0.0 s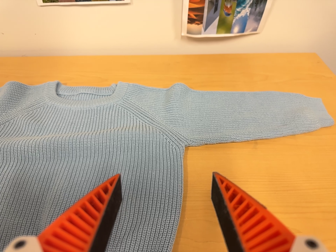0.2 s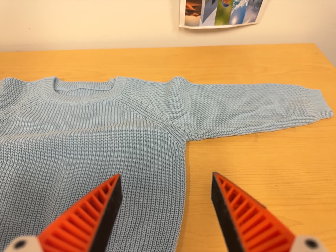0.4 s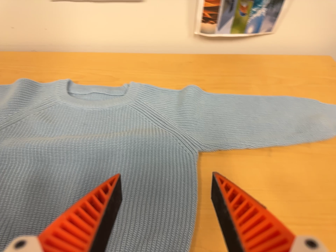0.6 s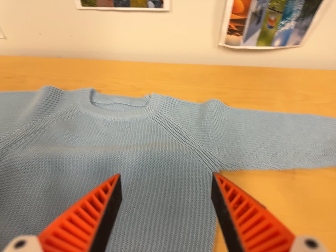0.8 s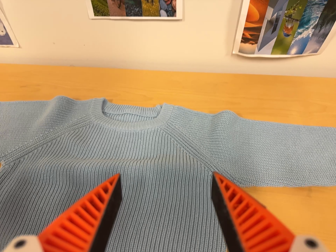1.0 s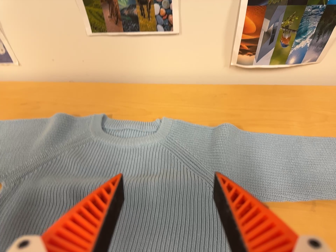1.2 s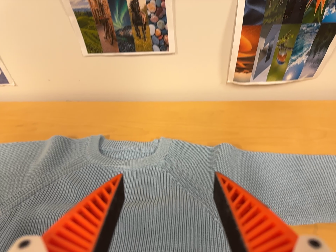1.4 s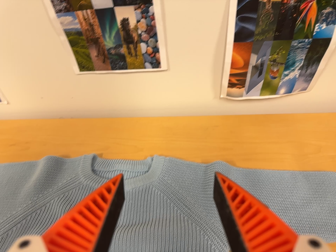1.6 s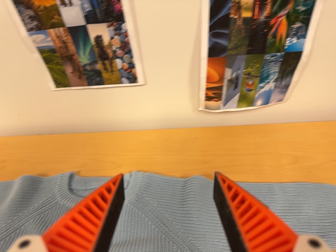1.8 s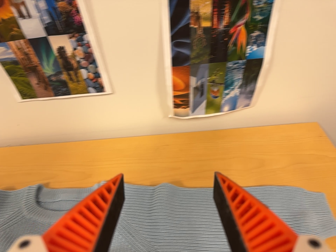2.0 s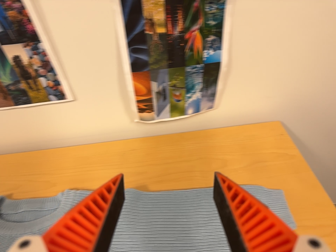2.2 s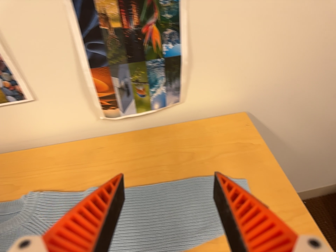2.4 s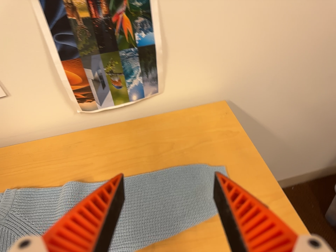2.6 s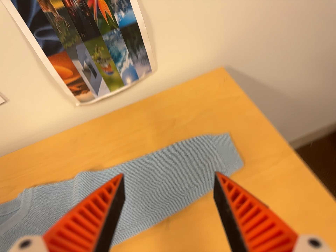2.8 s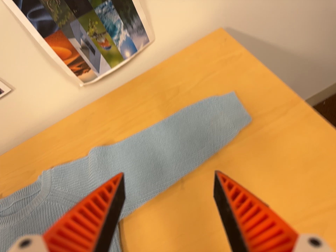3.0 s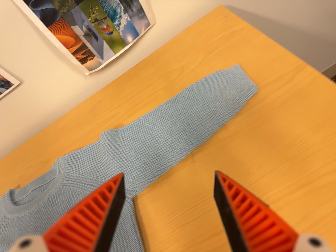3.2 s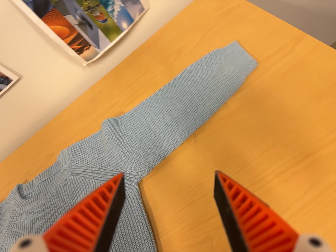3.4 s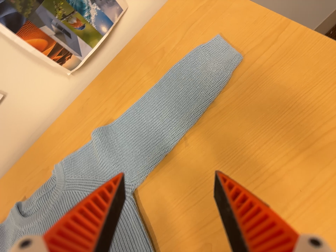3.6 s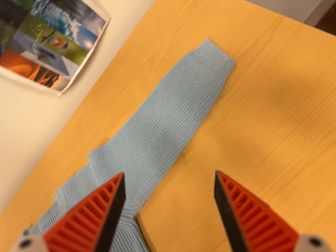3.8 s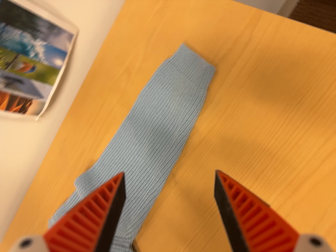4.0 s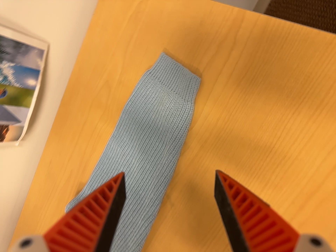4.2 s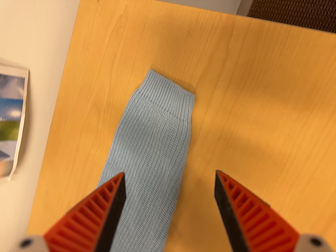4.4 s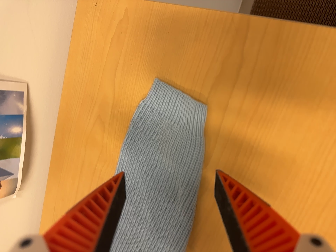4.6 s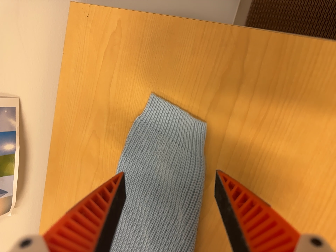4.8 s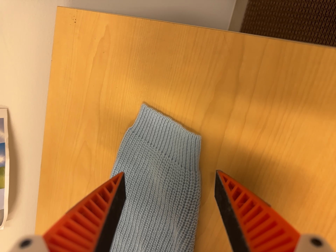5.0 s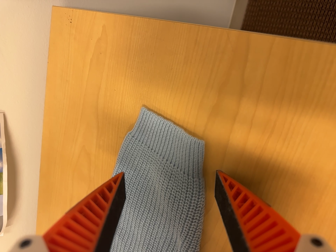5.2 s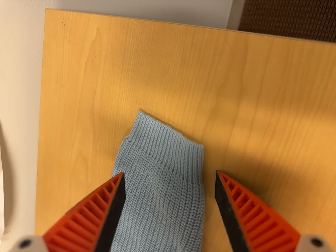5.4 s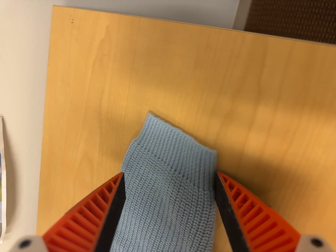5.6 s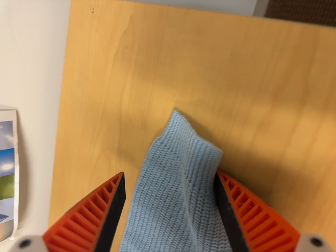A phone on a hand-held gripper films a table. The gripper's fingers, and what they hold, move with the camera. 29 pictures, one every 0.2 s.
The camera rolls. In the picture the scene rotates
counterclockwise.
0.0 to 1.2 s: The camera travels toward the top of its view, about 14 cm, so close, fixed things drift downward.
1.2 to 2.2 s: The camera pans to its right by about 10 degrees. It travels to its right, about 20 cm, so close, fixed things drift to the left. It rolls about its line of sight by about 10 degrees, and the scene rotates counterclockwise.
2.2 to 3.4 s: The camera travels to its right and toward the bottom of its view, about 14 cm. Its aim tips toward the bottom of its view by about 15 degrees, and the scene shifts upward. It rolls about its line of sight by about 35 degrees, and the scene rotates counterclockwise.
3.4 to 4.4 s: The camera travels toward the top of its view and forward, about 22 cm, so close, fixed things drift downward. It rolls about its line of sight by about 30 degrees, and the scene rotates counterclockwise.
4.4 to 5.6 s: The camera travels forward and toward the top of its view, about 9 cm, so what stands in front looms larger.
The film runs forward here.
